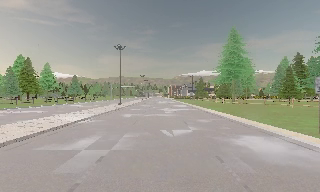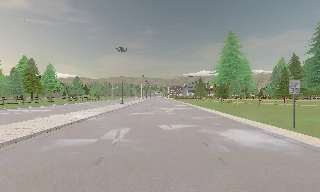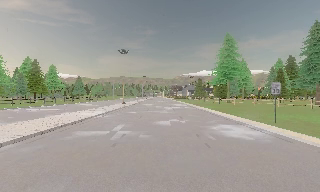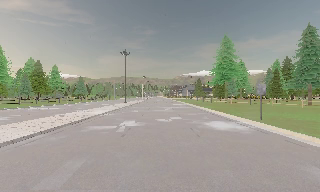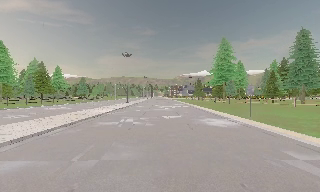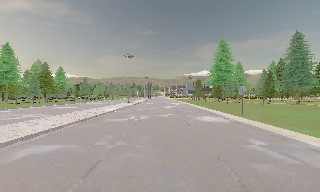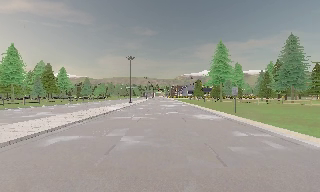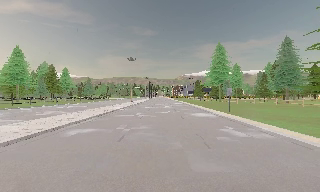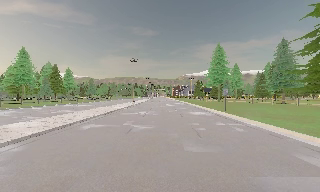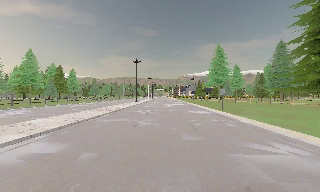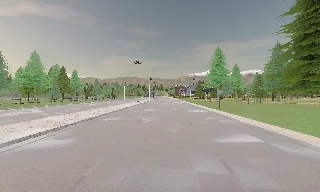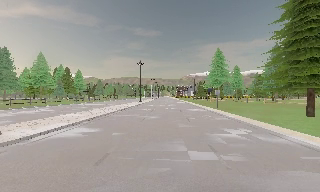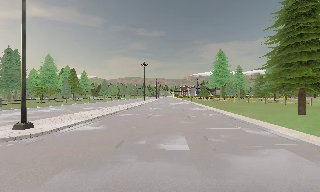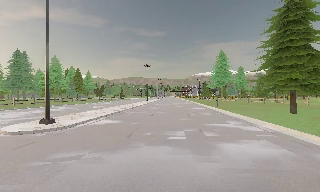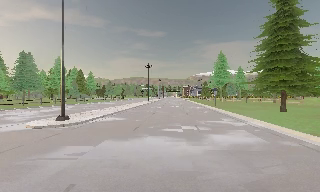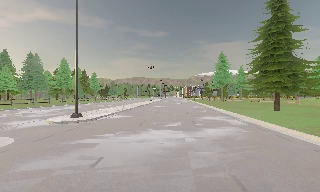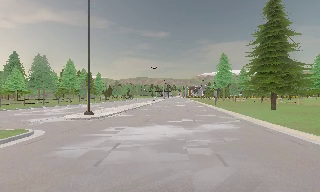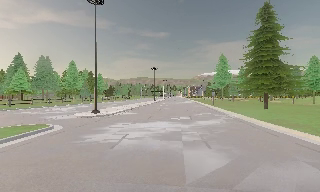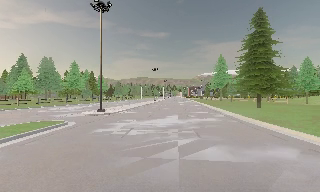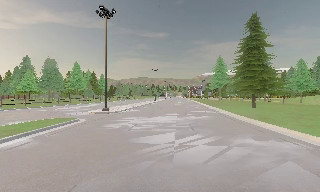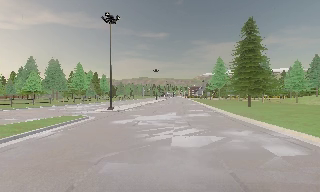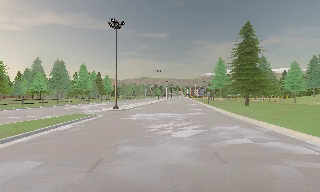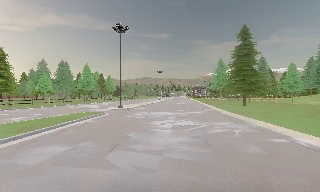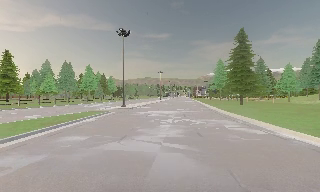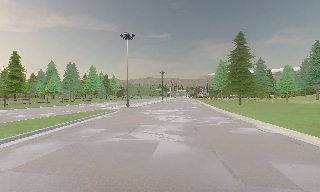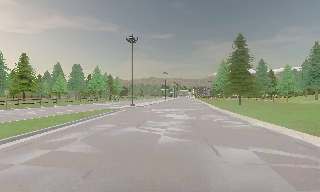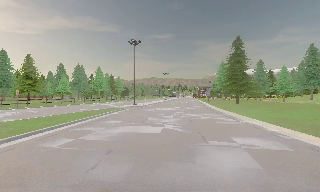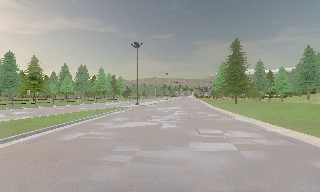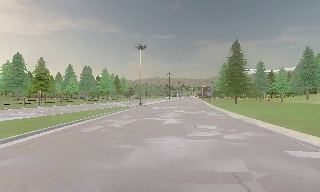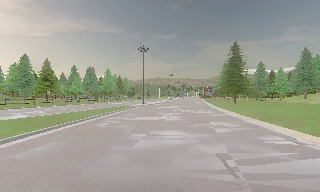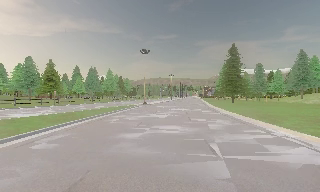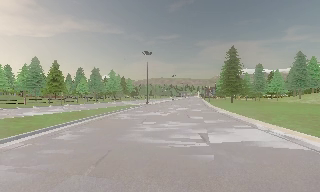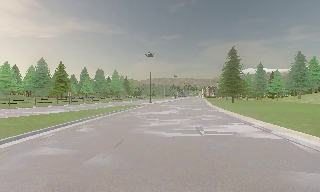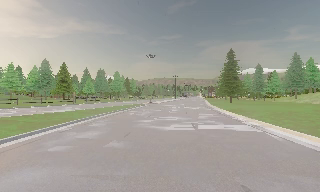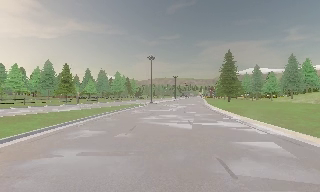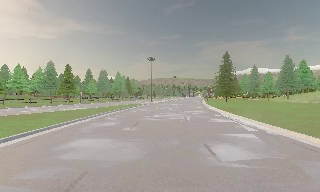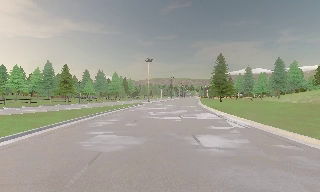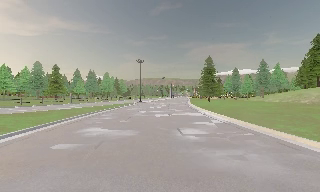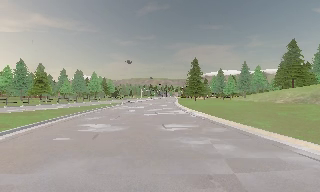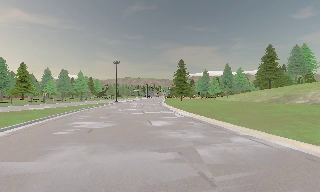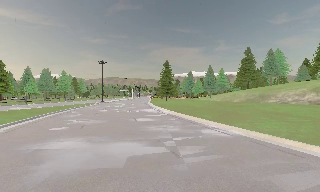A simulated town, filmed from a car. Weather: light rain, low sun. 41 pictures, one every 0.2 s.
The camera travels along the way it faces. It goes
backward.
0.0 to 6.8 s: The camera swings to its left by about 15 degrees, and the scene slides to the right. It travels backward, about 50 m, so what stands in front gets smaller.
6.8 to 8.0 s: The camera pans to its right, which is clockwise from overhead, by about 20 degrees. It travels backward, about 9 m, so what stands in front gets smaller.
The film runs backward here.
